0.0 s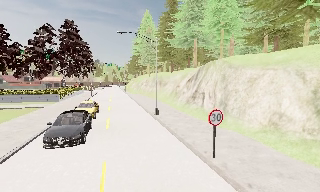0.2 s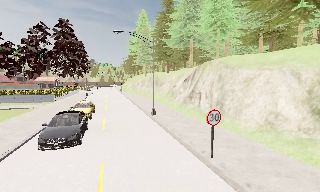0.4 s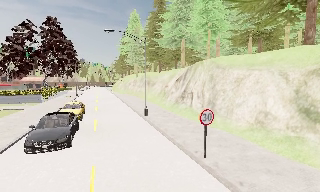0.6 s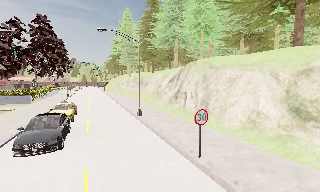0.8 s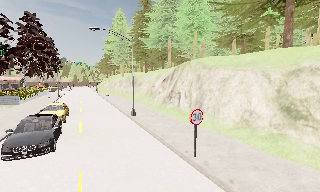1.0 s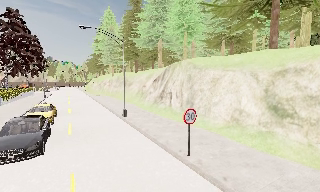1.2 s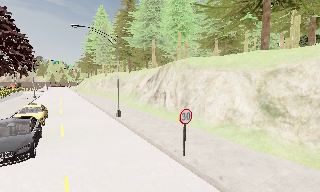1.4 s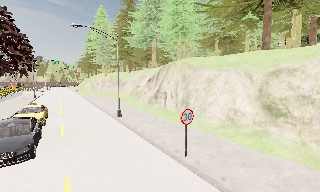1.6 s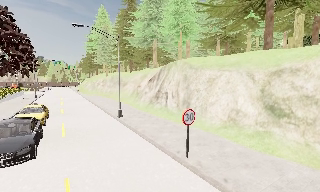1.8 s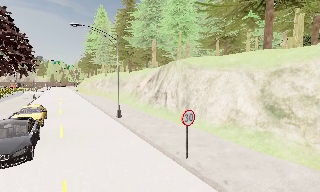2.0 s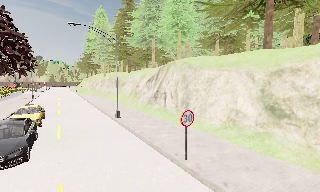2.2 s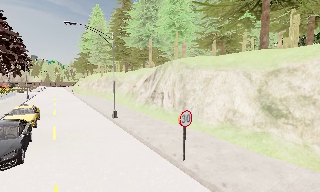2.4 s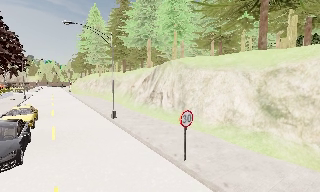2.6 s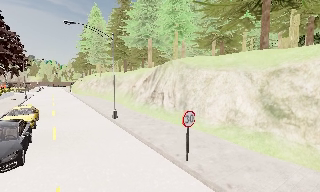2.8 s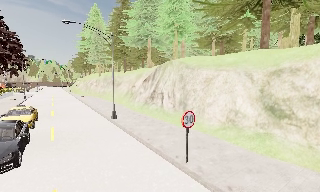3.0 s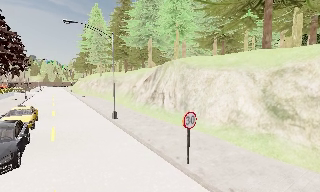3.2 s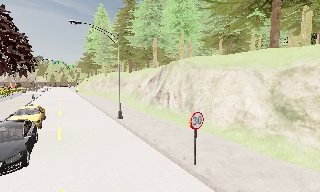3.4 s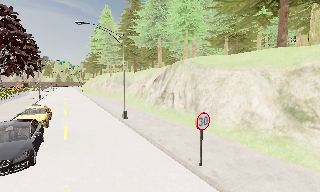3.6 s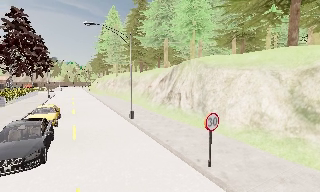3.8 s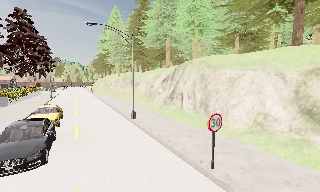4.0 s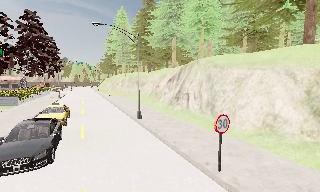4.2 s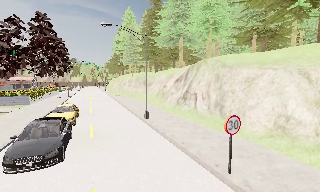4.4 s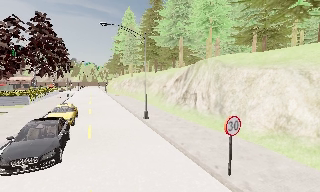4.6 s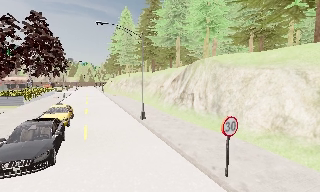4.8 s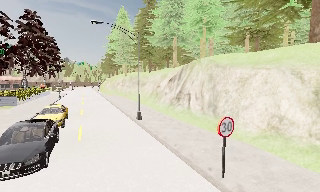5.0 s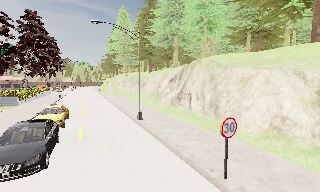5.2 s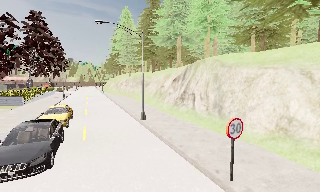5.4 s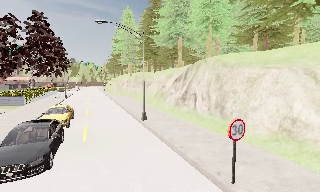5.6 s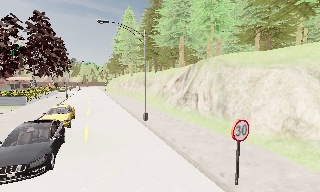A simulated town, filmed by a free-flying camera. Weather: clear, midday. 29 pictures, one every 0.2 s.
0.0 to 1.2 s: The camera pans to its right, which is clockwise from overhead, by about 15 degrees. It travels to its left, about 0.5 m.
1.2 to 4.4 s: The camera travels forward, about 1.5 m, so what stands in front looms larger.
4.4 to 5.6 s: The camera travels forward, about 0.5 m, so what stands in front looms larger.
The film runs forward here.
